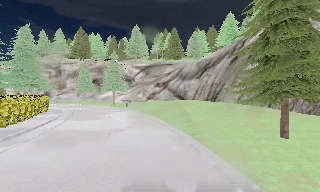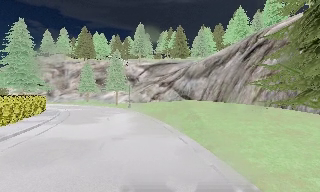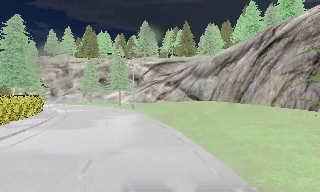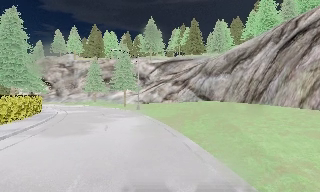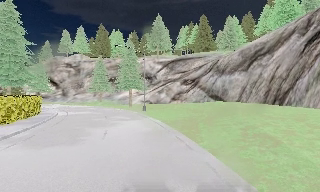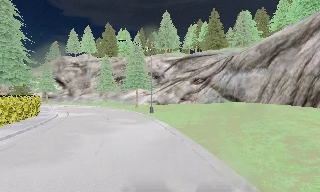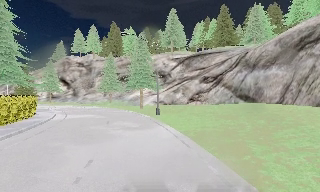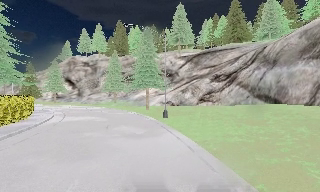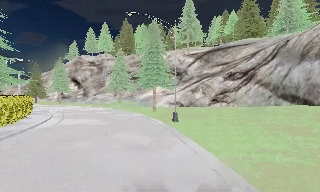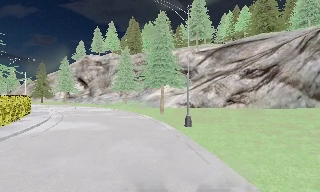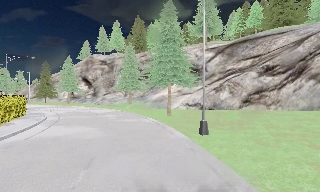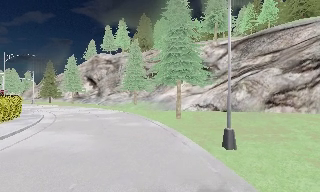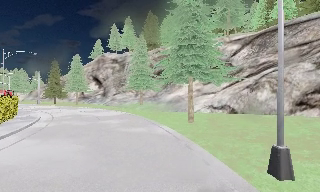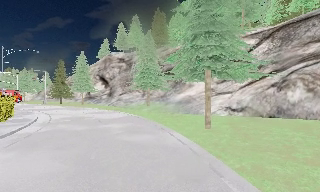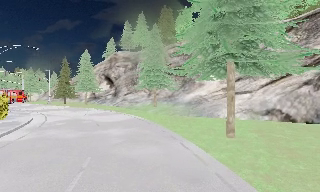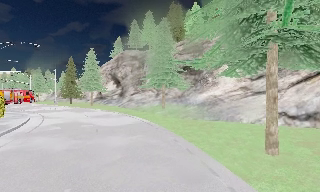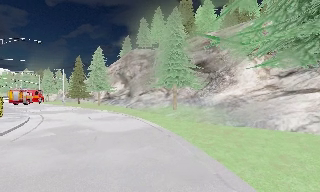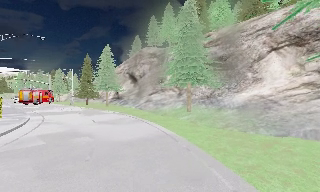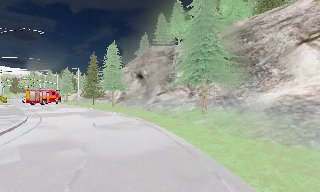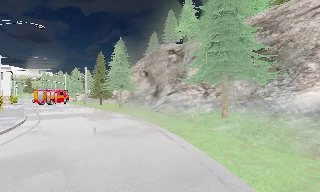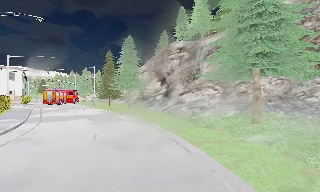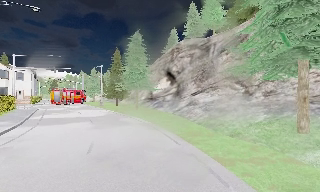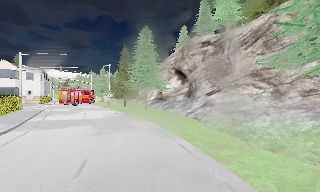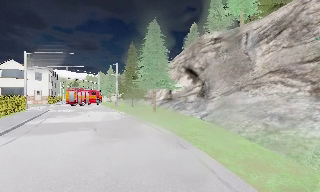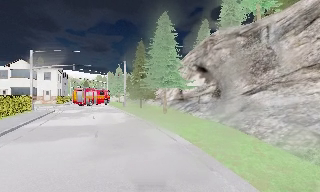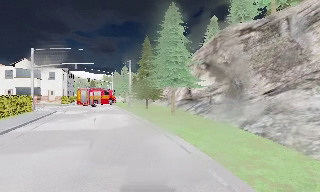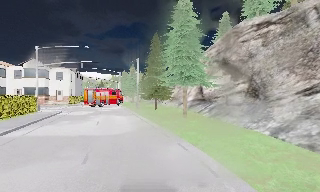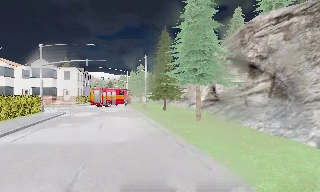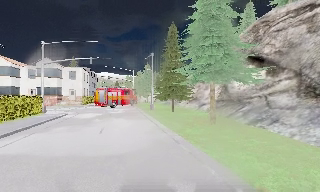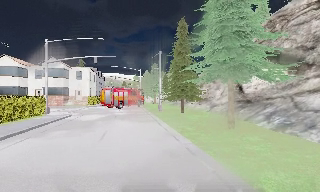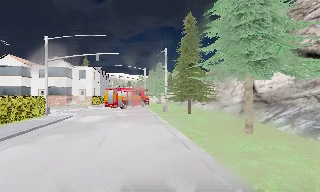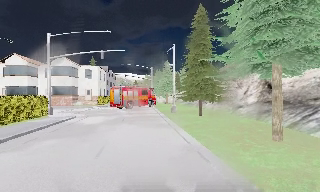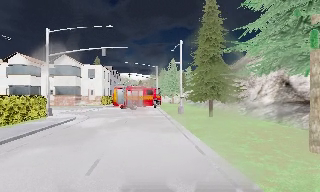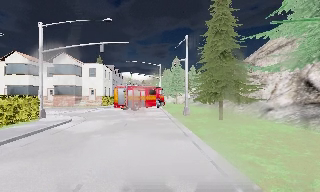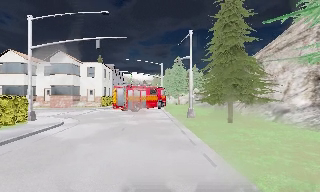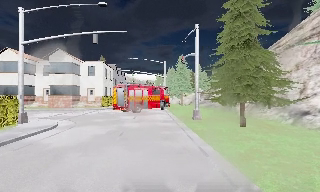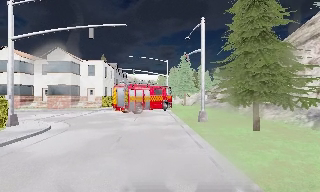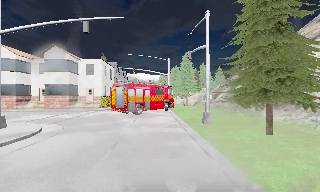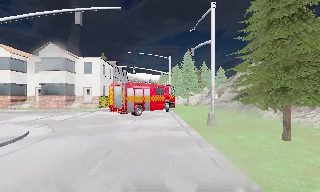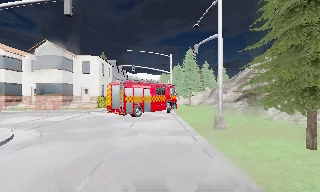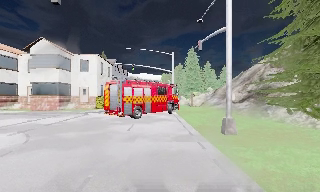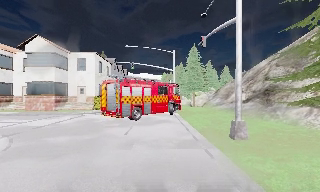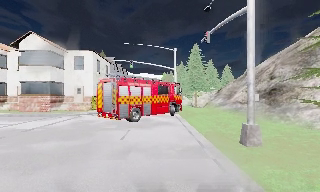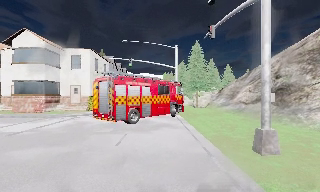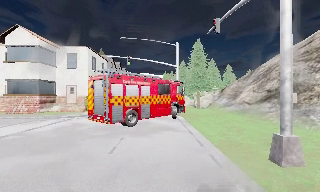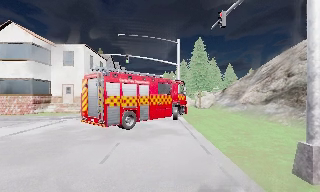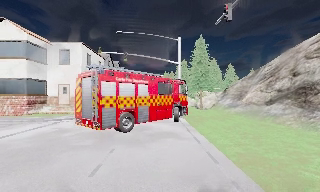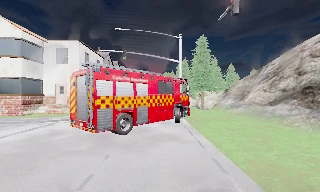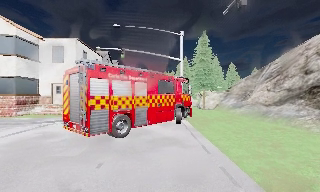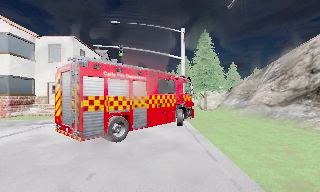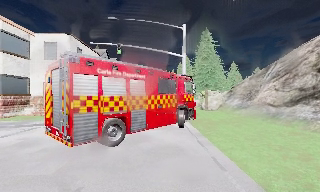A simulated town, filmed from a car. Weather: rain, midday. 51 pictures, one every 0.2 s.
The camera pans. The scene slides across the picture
to the right.
The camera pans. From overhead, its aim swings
counterclockwise.
0.0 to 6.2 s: The camera pans to its left, which is counterclockwise from overhead, by about 80 degrees. It travels forward, about 55 m.
6.2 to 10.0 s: The camera travels forward, about 18 m, so what stands in front looms larger. It loses speed.
The film runs forward here.
